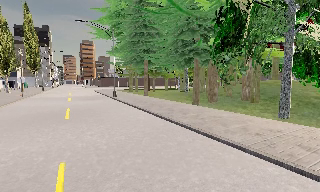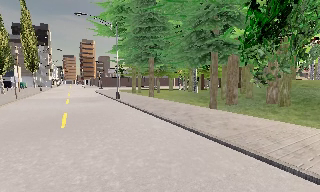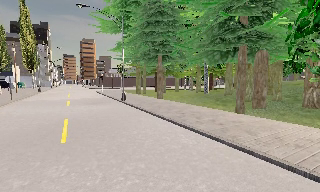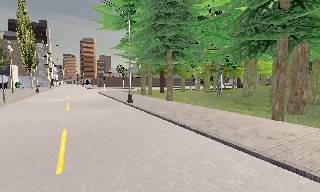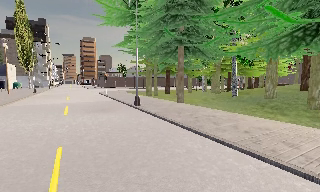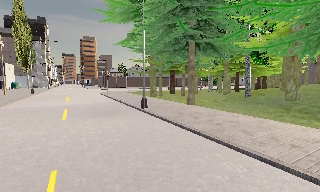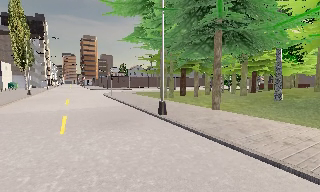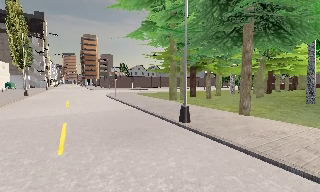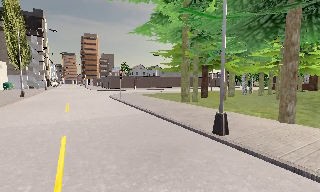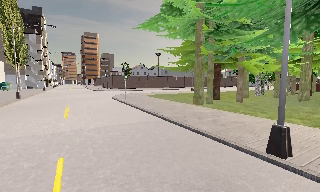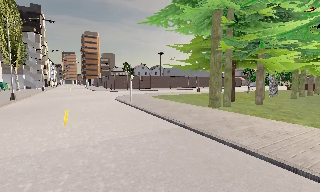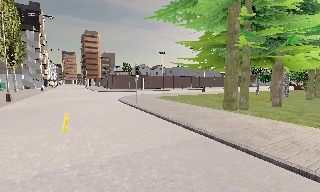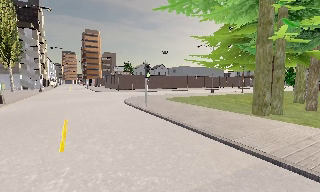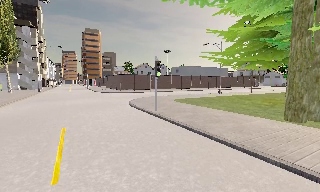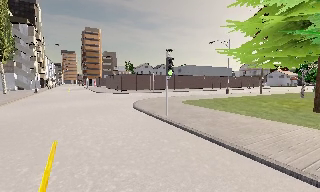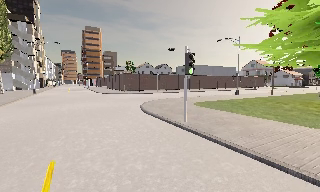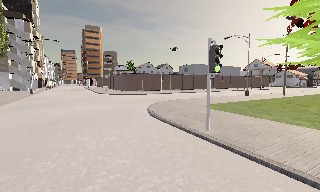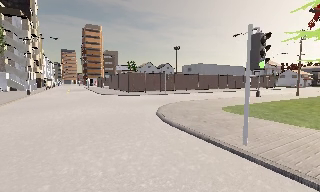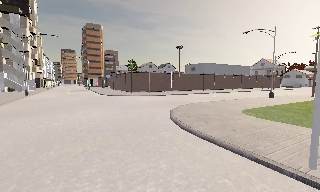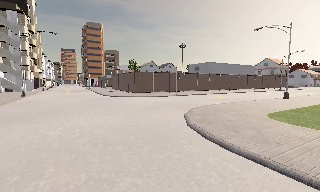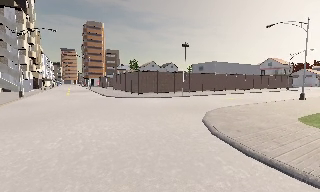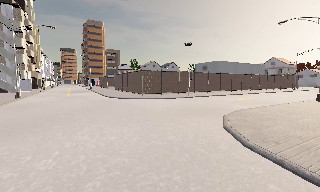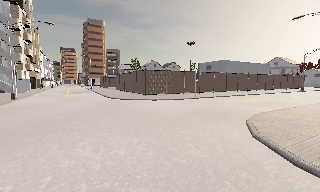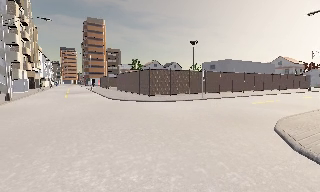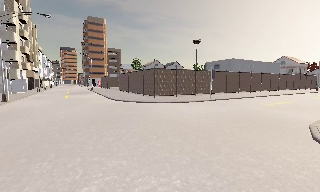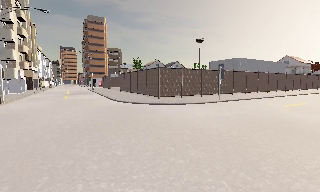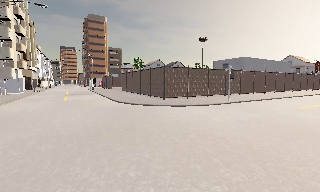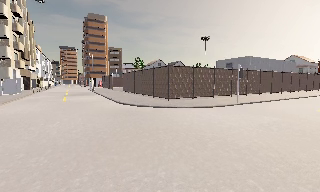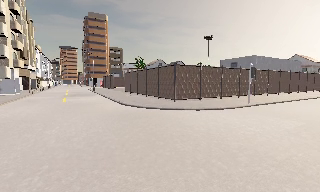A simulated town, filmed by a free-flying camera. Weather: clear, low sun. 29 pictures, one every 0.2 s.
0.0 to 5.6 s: The camera travels forward and to its left, about 40 m, so what stands in front looms larger. It loses speed.
The film runs forward here.
